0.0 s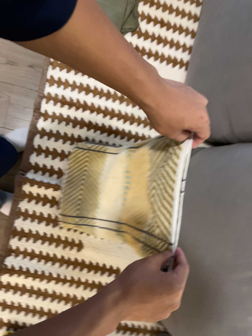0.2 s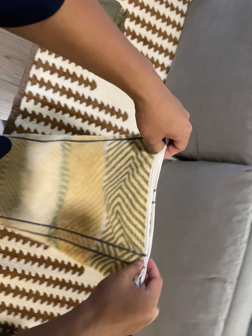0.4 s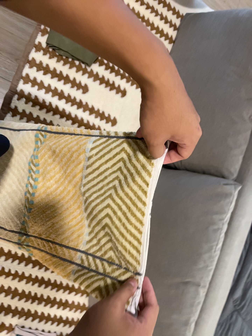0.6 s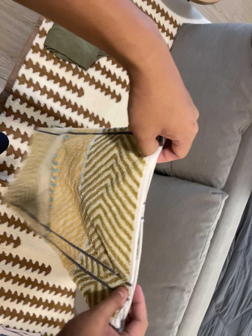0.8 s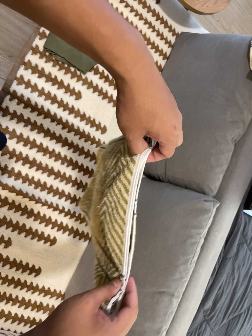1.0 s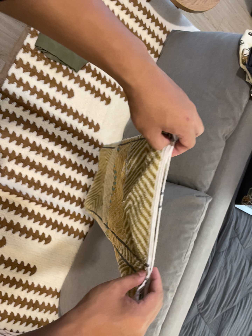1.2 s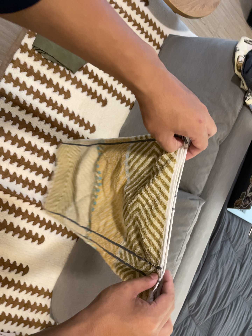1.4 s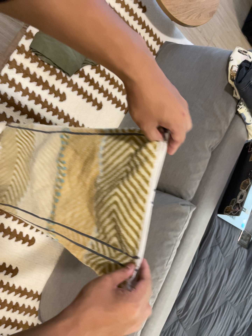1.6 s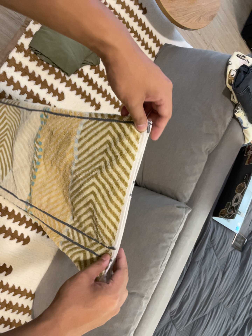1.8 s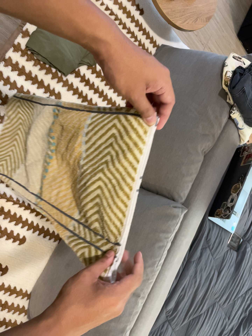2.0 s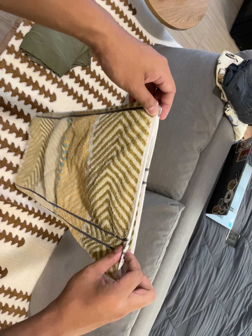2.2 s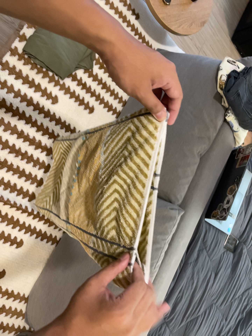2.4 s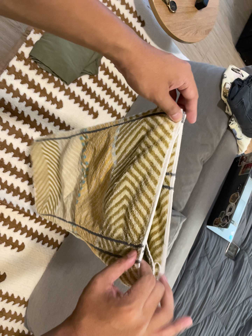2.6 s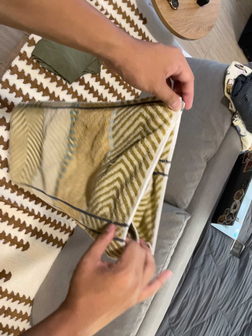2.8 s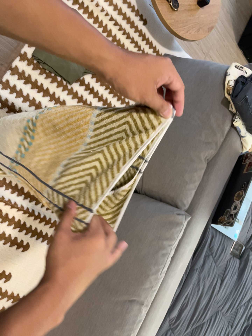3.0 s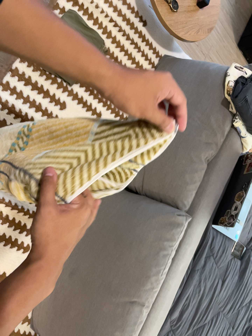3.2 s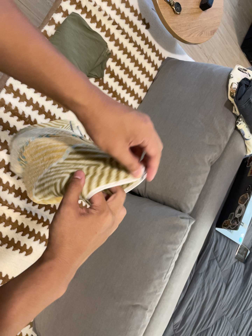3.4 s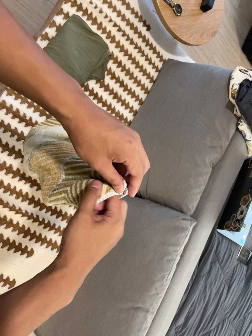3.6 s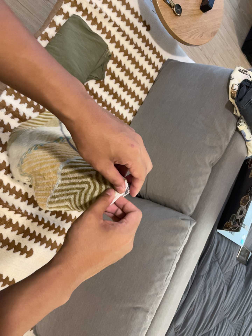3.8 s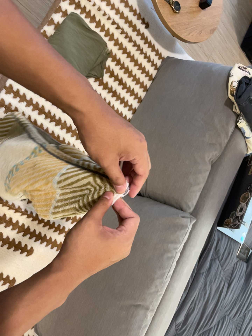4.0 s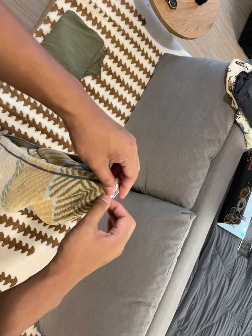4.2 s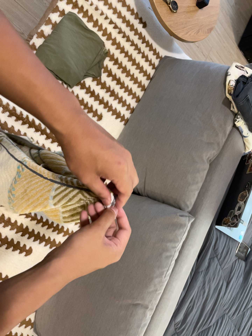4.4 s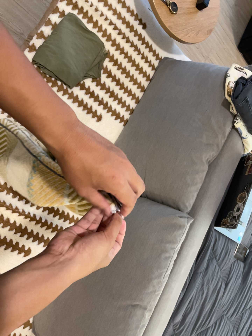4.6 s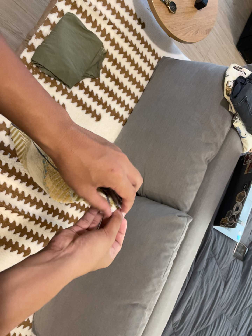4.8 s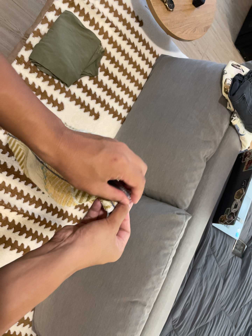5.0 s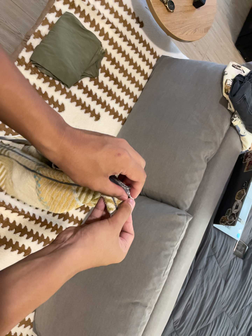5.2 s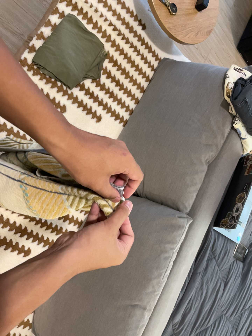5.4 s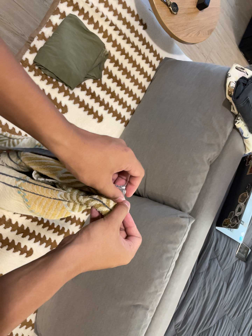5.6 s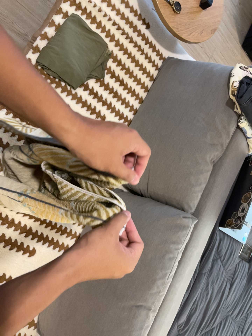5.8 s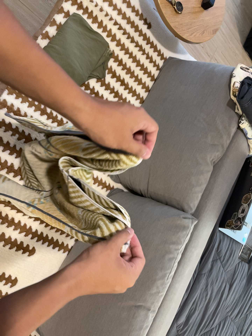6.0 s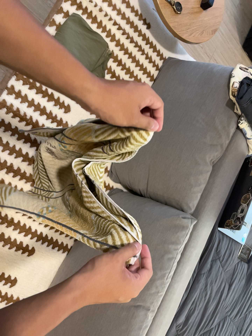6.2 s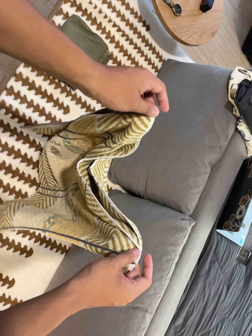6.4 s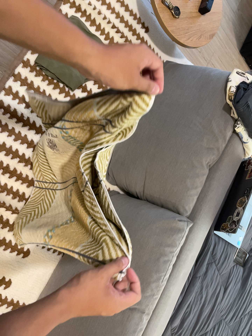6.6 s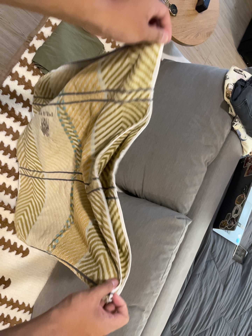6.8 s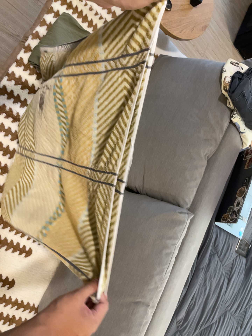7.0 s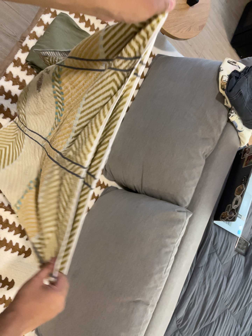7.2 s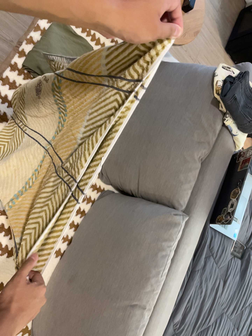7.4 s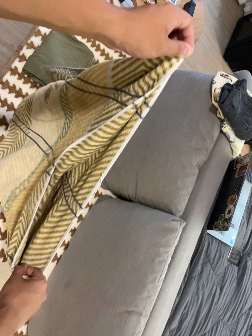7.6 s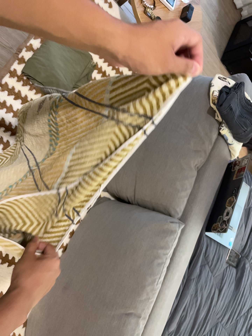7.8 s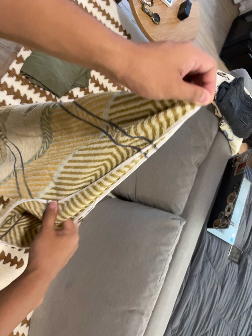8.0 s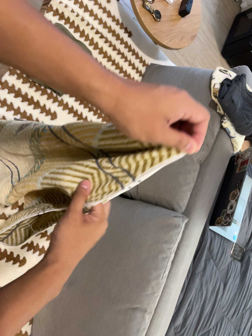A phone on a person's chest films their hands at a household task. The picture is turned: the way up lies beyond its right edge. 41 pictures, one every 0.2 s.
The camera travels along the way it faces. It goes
backward.
0.0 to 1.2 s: The camera pans to its right by about 20 degrees. It travels backward, to its left and toward the top of its view, about 18 cm, so what stands in front gets smaller. It rolls about its line of sight by about 15 degrees, and the scene rotates clockwise.
1.2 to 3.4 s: The camera shifts only a little, or ends up much as it began.
3.4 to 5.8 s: The camera keeps its place and its aim.
5.8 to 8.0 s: The camera shifts only a little, or ends up much as it began.
The film runs backward here.
